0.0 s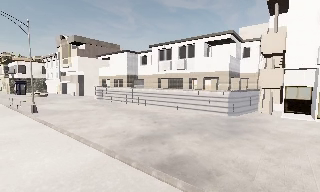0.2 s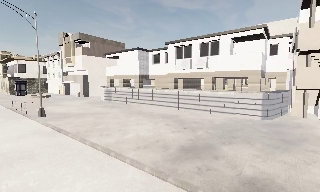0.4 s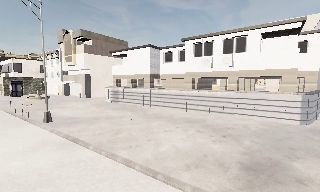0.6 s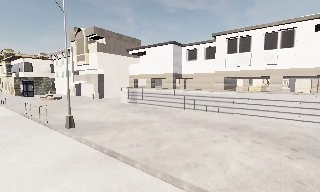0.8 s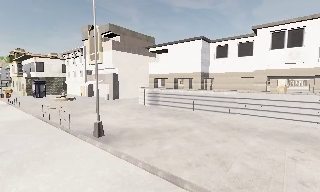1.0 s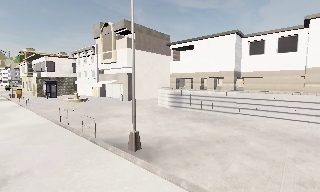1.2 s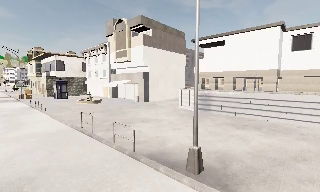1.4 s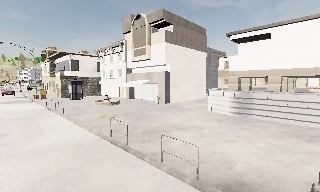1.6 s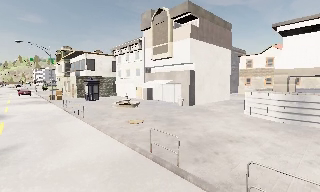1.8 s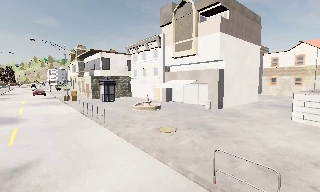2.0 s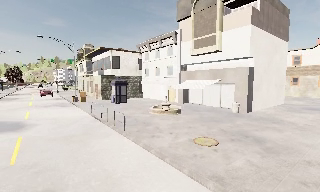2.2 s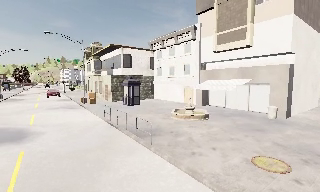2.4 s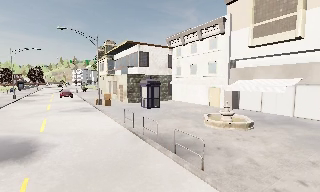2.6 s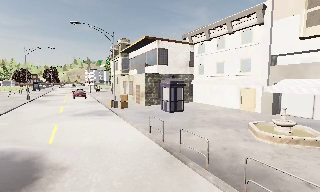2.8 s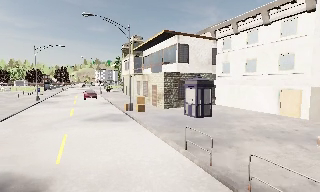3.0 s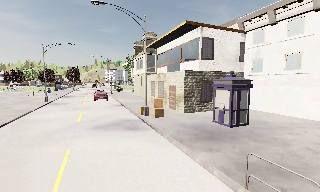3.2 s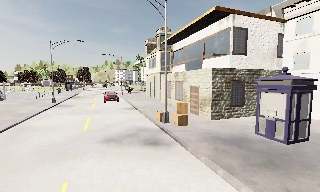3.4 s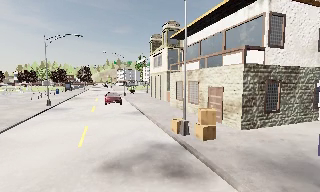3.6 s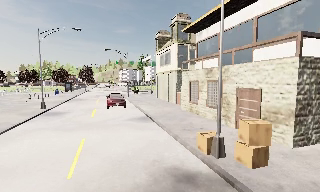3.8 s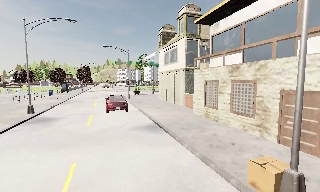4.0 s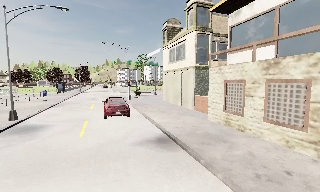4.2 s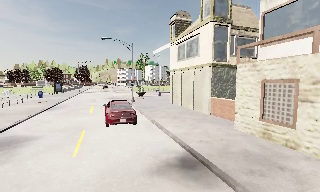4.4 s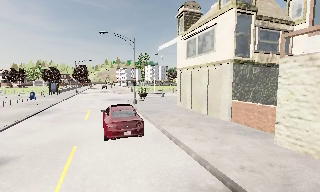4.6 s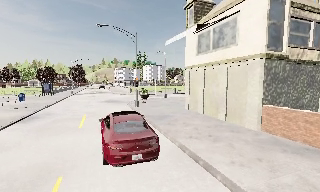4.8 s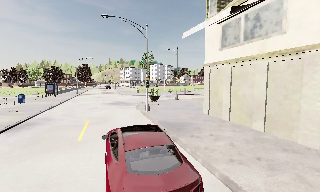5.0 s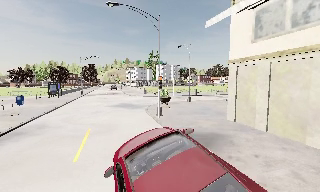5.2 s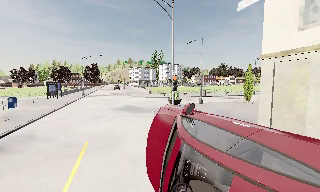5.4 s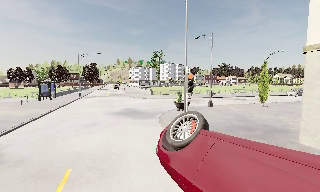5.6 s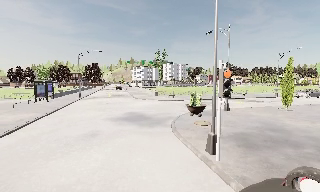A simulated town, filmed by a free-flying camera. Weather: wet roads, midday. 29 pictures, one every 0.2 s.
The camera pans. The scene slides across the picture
to the right.
The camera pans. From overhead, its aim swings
counterclockwise.
0.0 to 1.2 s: The camera travels to its left and forward, about 14 m, so close, fixed things drift to the right.
1.2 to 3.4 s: The scene slides to the right, as the camera pans about 30 degrees to its left. It travels forward and to its left, about 25 m, so what stands in front looms larger.
3.4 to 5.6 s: The camera travels forward, about 25 m, so what stands in front looms larger.
The film runs forward here.
